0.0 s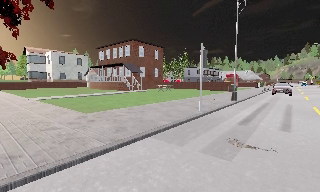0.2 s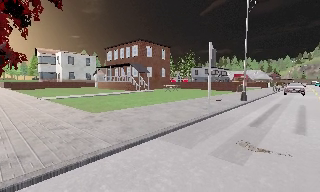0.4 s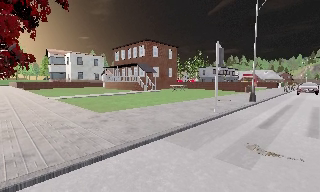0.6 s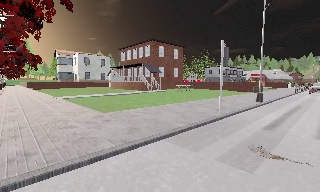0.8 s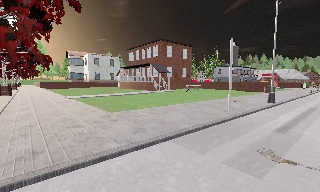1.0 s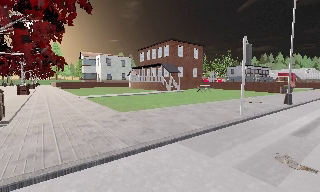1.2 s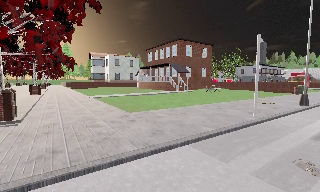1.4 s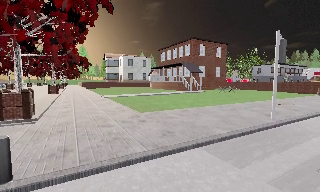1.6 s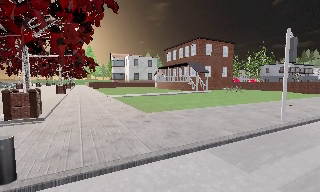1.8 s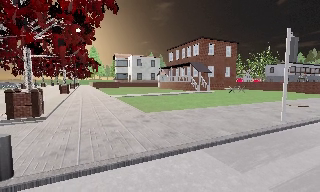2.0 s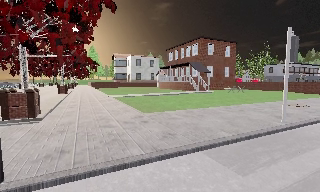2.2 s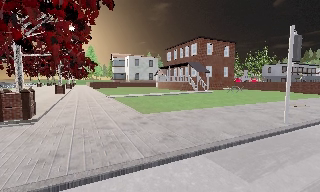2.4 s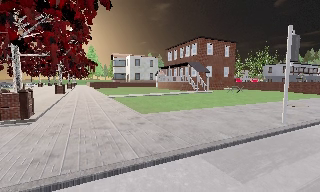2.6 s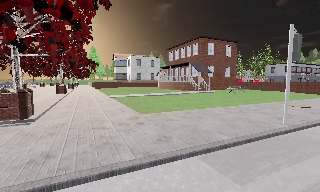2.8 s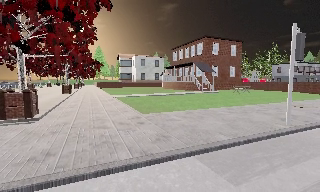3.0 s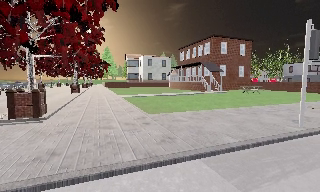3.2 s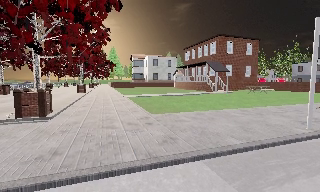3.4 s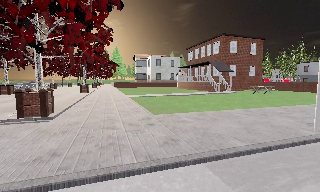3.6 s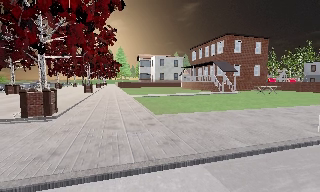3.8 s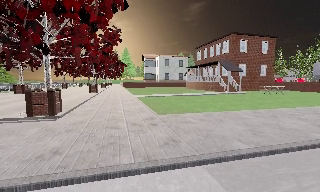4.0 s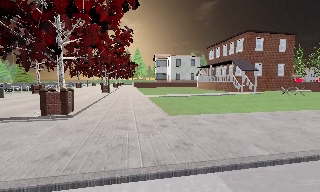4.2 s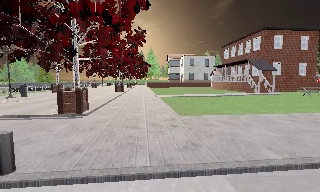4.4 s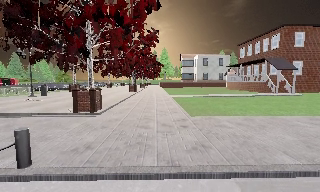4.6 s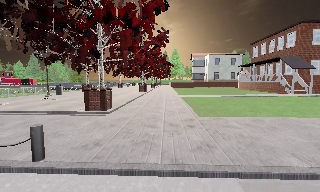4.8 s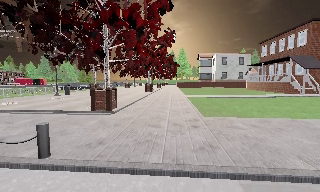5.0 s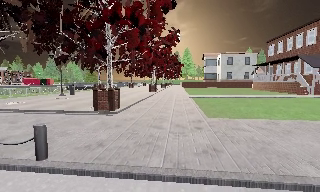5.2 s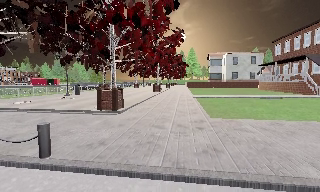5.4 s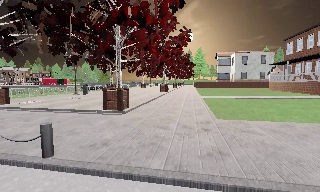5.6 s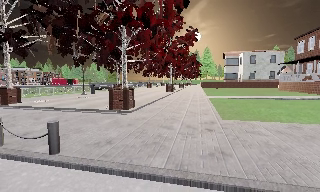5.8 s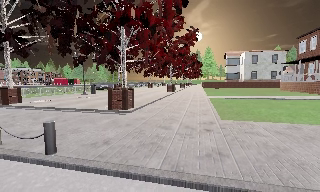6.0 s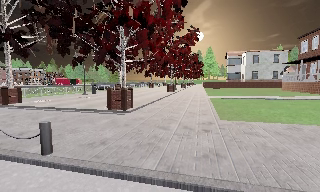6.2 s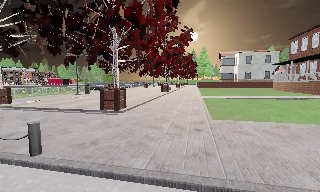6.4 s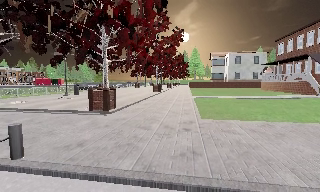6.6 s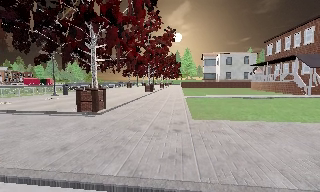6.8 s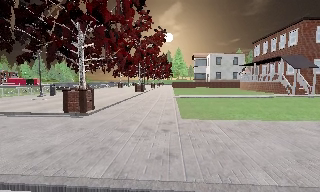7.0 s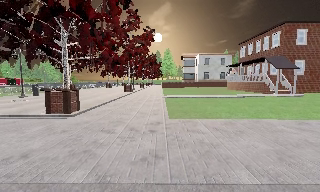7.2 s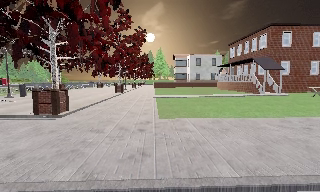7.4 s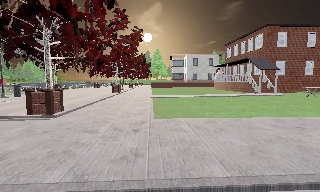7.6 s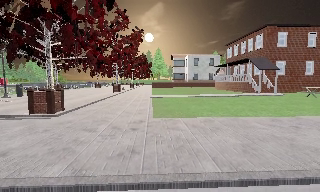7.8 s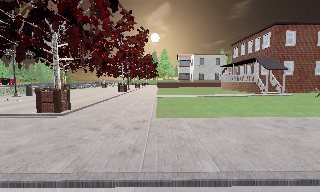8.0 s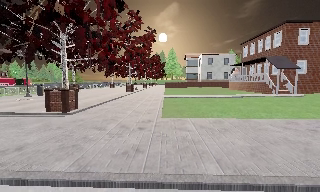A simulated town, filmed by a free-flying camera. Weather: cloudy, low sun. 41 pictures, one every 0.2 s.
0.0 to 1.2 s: The camera swings to its left by about 15 degrees, and the scene slides to the right. It travels forward, about 0.5 m, so what stands in front looms larger.
1.2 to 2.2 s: The camera shifts only a little, or ends up much as it began.
2.2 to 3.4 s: The camera travels to its right, about 0.5 m.
3.4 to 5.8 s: The camera pans to its left, which is counterclockwise from overhead, by about 30 degrees. It travels to its right, about 1 m.
5.8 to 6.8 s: The camera shifts only a little, or ends up much as it began.
6.8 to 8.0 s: The camera travels to its right, about 0.5 m, so close, fixed things drift to the left.
The film runs backward here.
